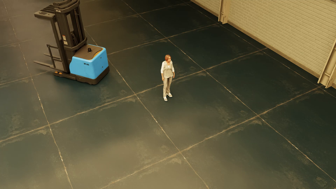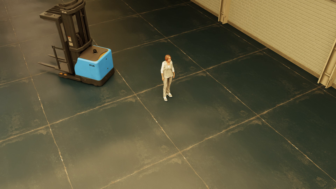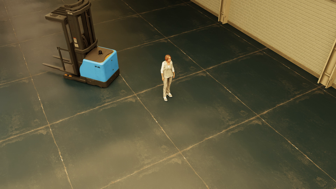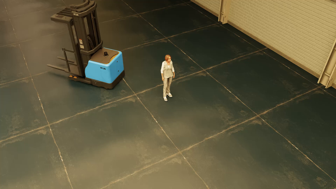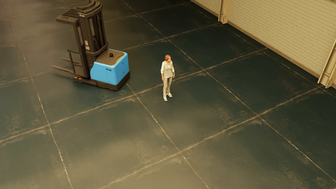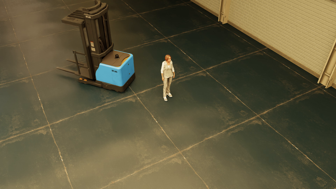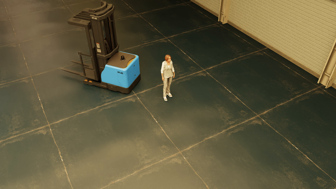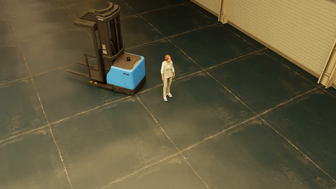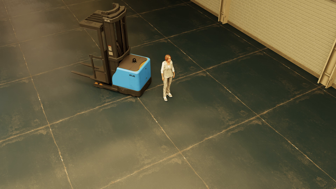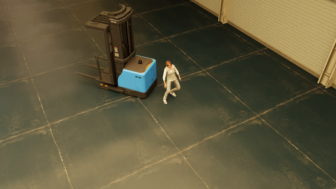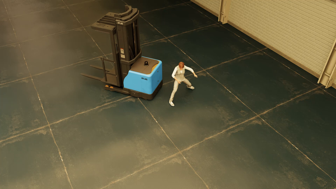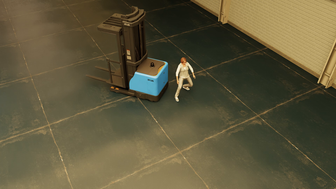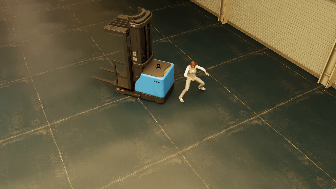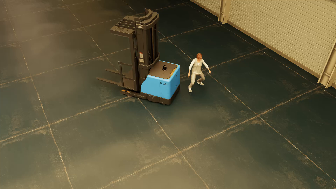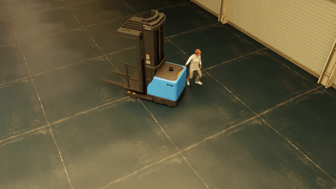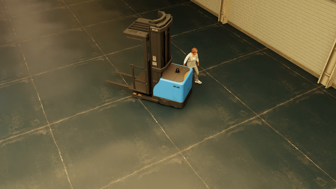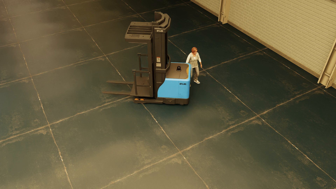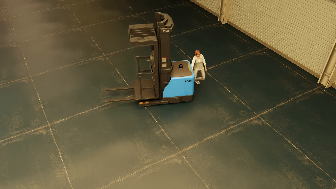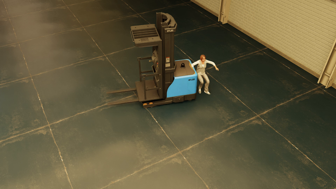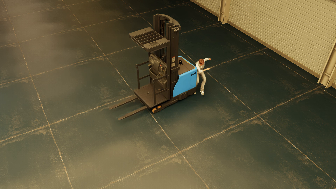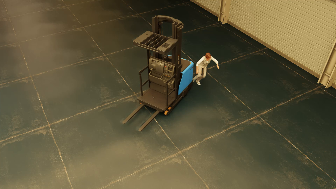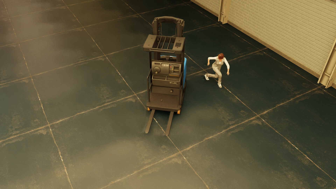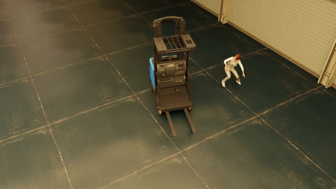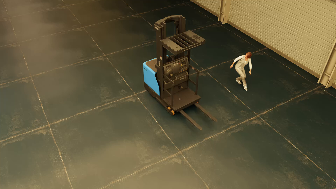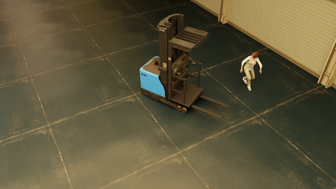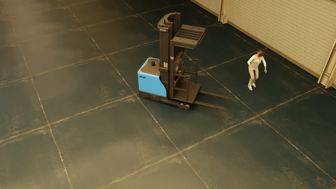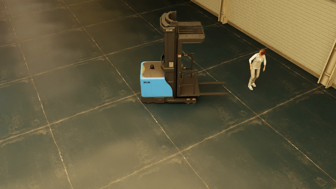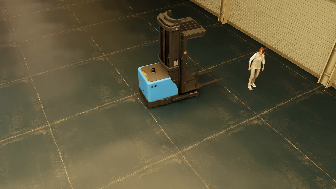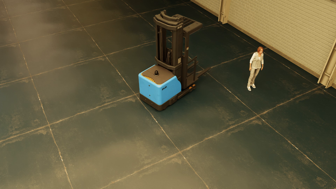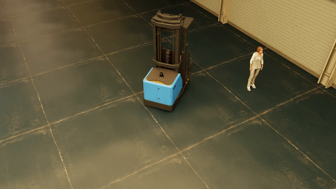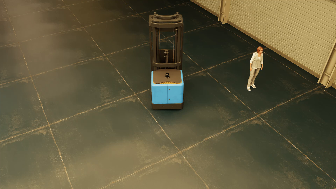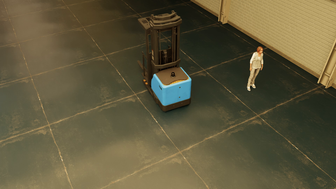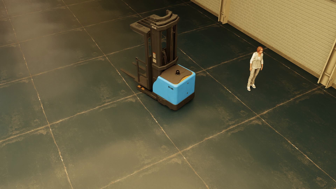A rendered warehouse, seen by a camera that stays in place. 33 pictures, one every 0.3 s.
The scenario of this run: Near miss between a forklift and a person.
